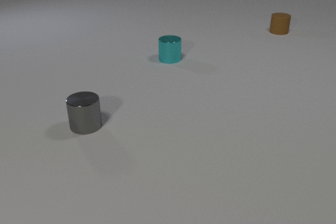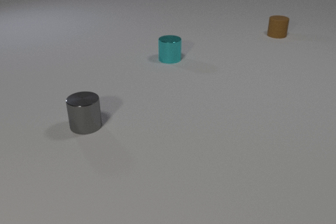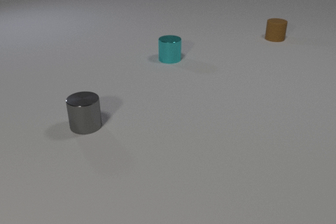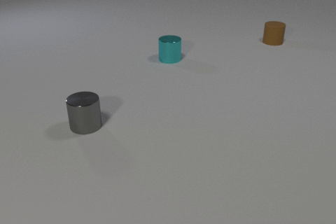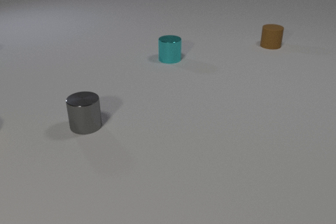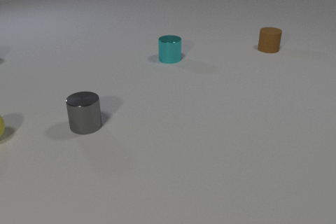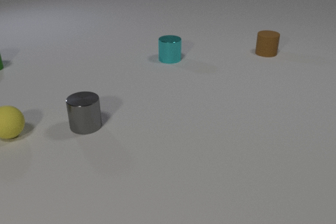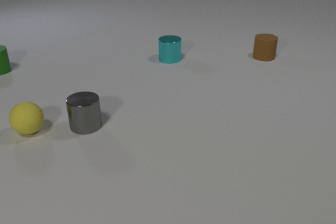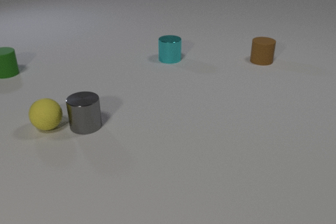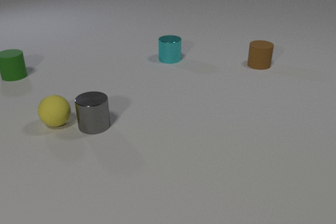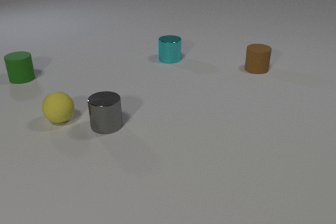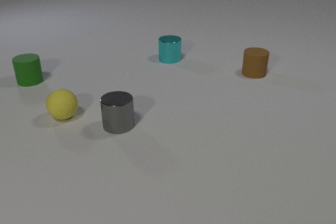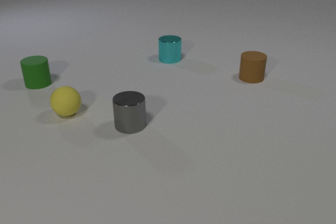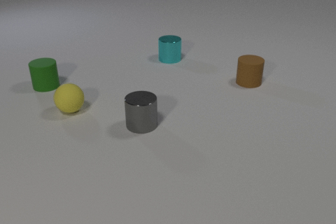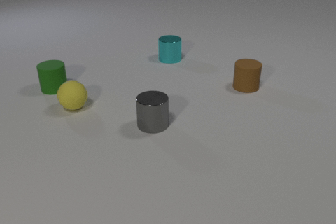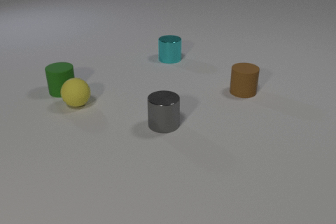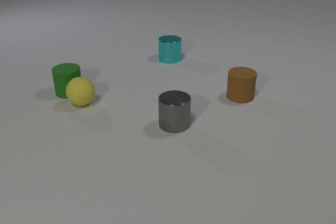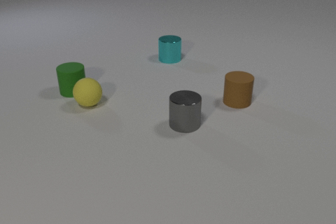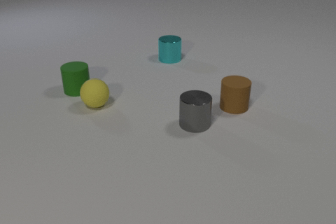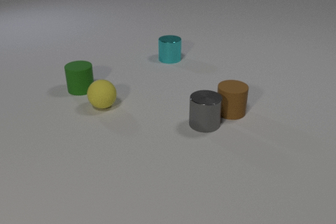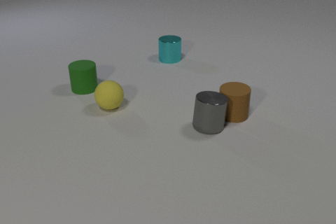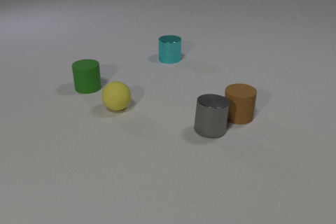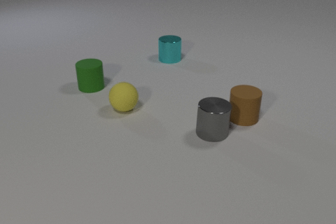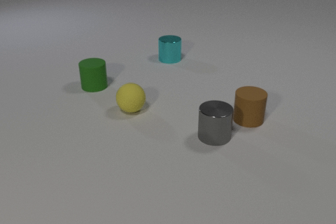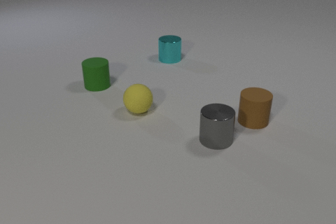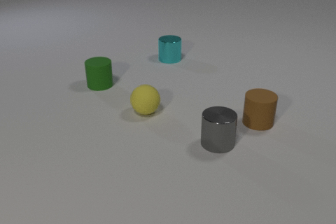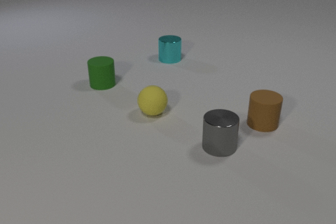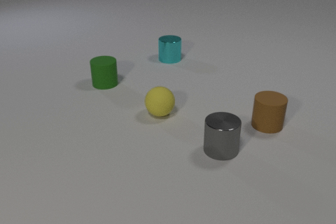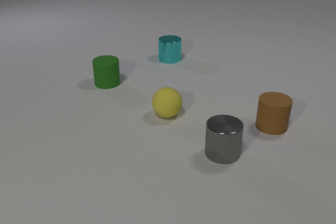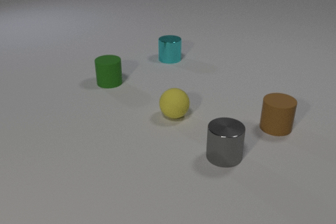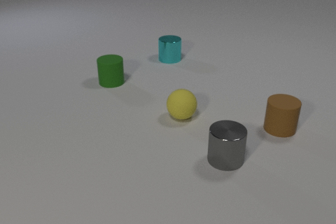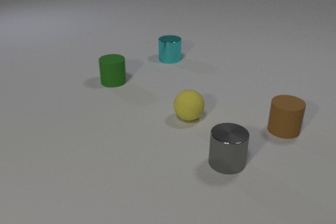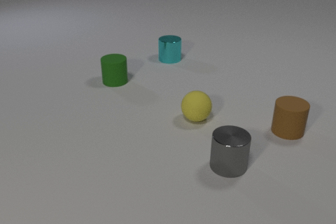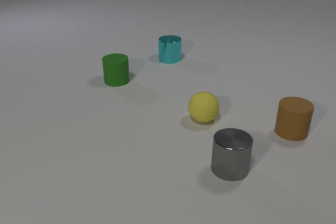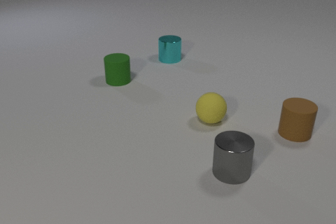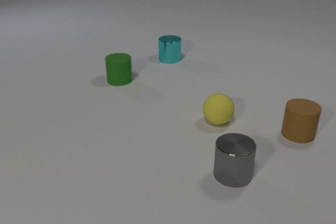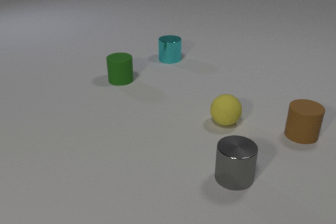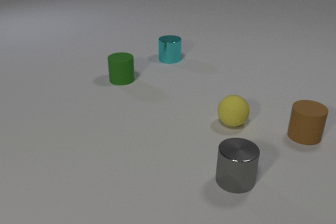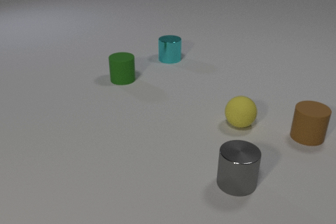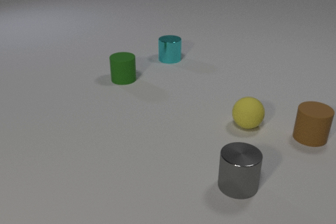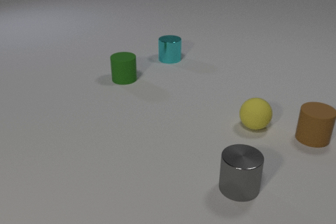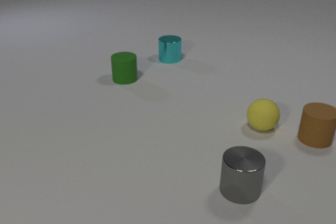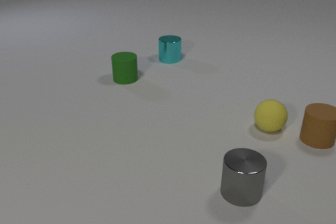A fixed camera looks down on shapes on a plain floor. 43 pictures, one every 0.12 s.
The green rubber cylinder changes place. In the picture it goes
to the right.
The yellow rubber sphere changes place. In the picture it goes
to the right.
0.00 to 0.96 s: The yellow rubber sphere comes in at the left edge, rolls to the right. The green rubber cylinder comes in at the left edge, slides toward the camera and to the right. The brown rubber cylinder slides toward the camera.
0.96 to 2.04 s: The yellow rubber sphere rolls to the right and away from the camera. The gray metal cylinder slides to the right. The green rubber cylinder slides toward the camera and to the right. The brown rubber cylinder slides toward the camera. The yellow rubber sphere and the gray metal cylinder collide. The yellow rubber sphere and the green rubber cylinder collide.
2.04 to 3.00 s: The yellow rubber sphere rolls to the right and toward the camera. The gray metal cylinder slides to the right and toward the camera. The green rubber cylinder slides to the right. The brown rubber cylinder slides toward the camera and to the right. The gray metal cylinder and the brown rubber cylinder collide.
3.00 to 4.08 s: The yellow rubber sphere rolls to the right. The gray metal cylinder slides toward the camera. The green rubber cylinder slides to the right and away from the camera. The brown rubber cylinder slides to the right.
4.08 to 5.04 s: The yellow rubber sphere rolls to the right. The gray metal cylinder slides toward the camera. The green rubber cylinder slides to the right. The brown rubber cylinder slides to the right.
What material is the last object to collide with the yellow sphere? rubber.
How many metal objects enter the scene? 0.
What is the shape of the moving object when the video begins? cylinder.
